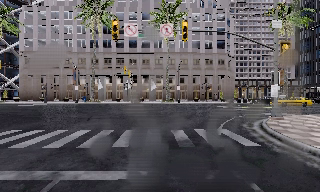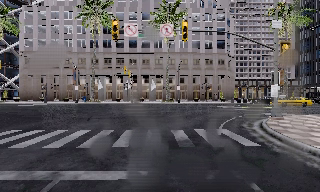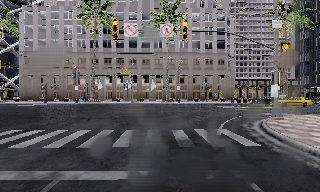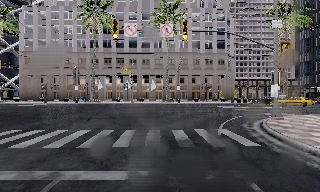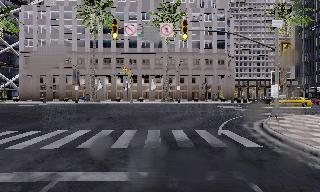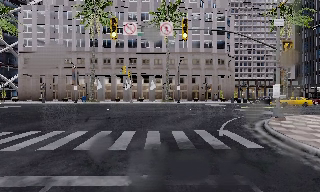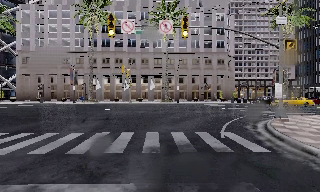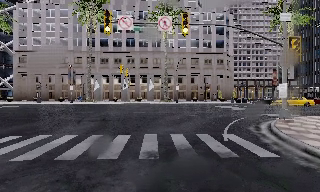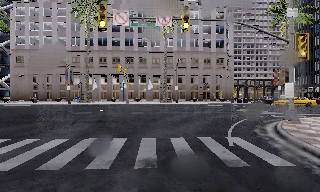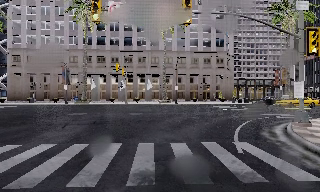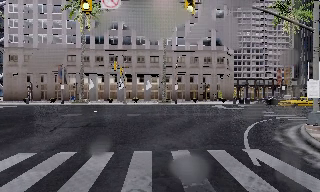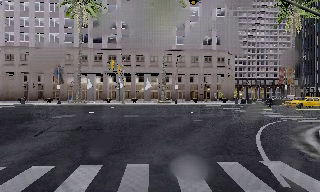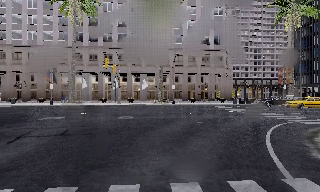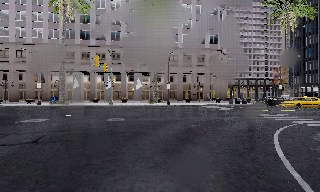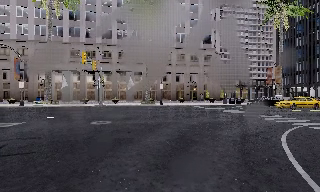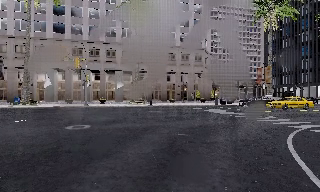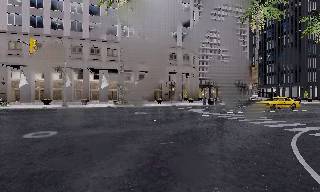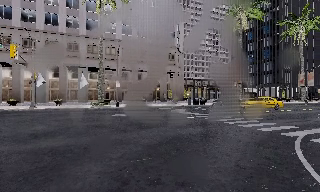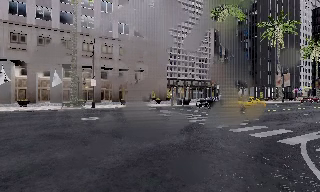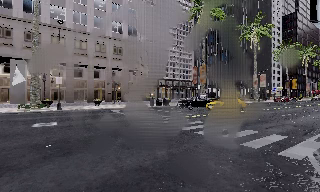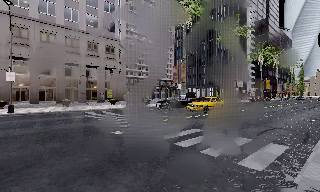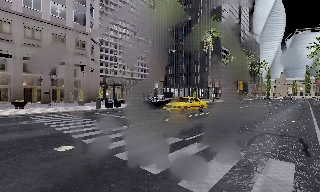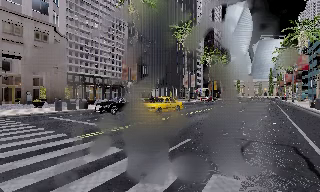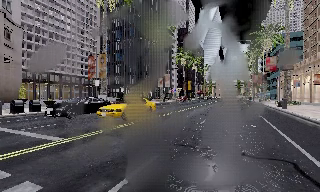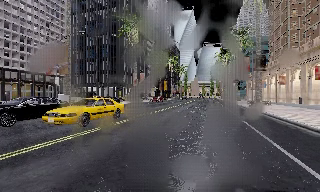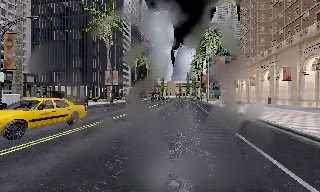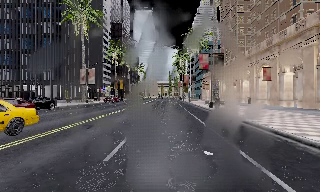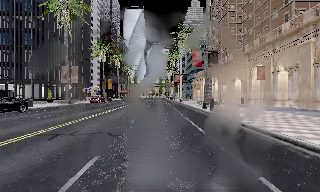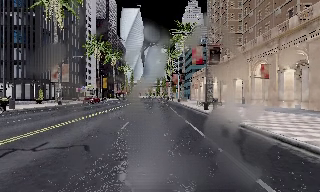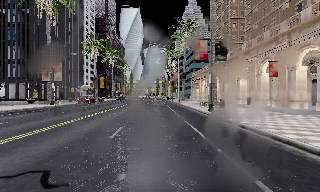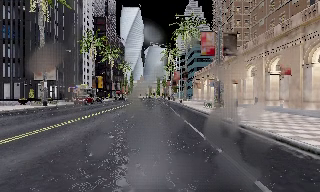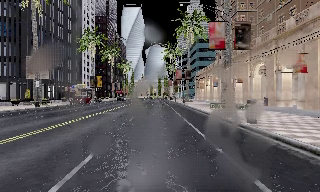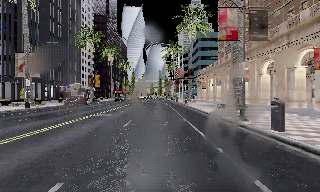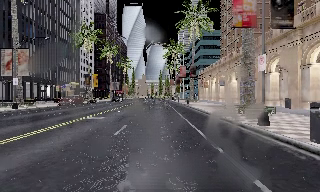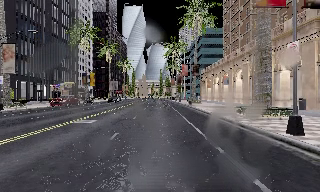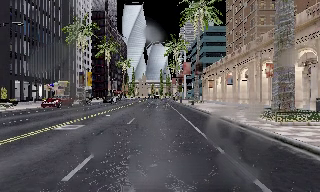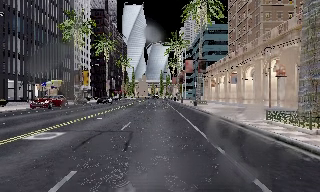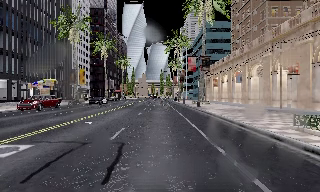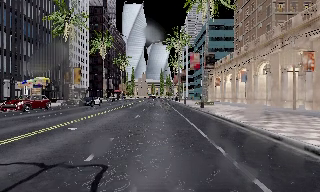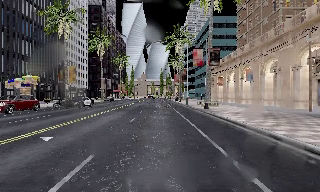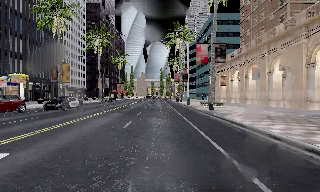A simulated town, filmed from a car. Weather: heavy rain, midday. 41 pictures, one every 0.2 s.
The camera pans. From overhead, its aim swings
clockwise.
The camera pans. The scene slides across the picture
to the left.
0.0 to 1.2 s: The camera shifts only a little, or ends up much as it began.
1.2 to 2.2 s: The camera travels forward, about 3 m, so what stands in front looms larger. It gains speed.
2.2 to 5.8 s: The camera pans to its right, which is clockwise from overhead, by about 90 degrees. It travels forward, about 25 m.
5.8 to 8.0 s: The camera travels forward, about 19 m, so what stands in front looms larger.
The film runs forward here.
